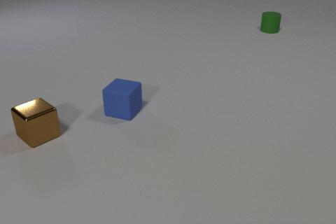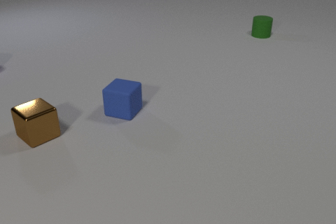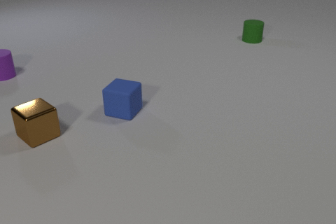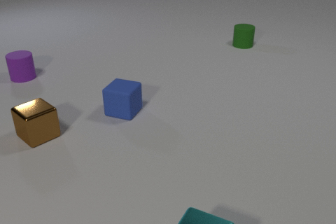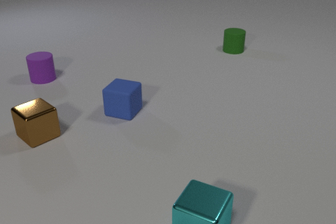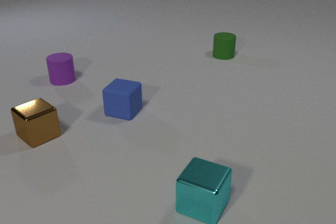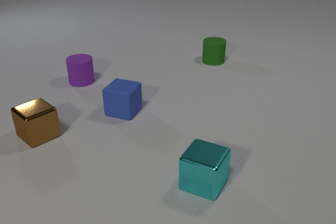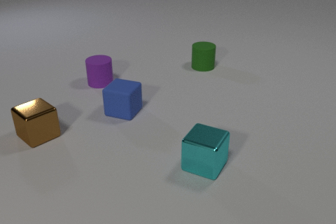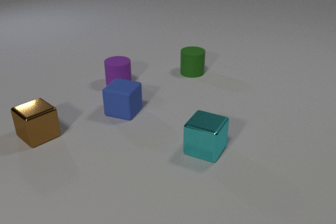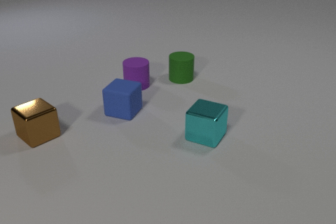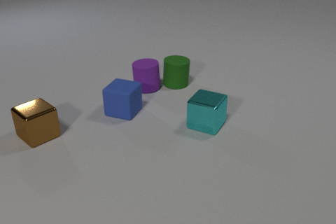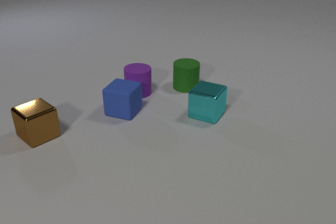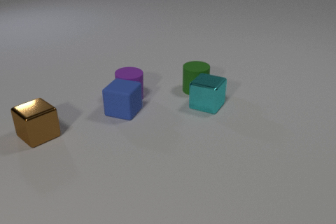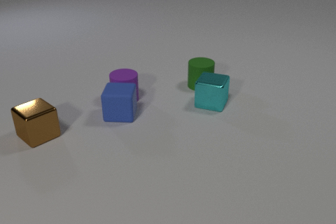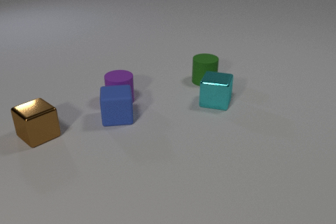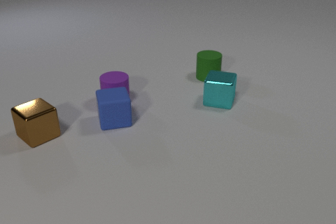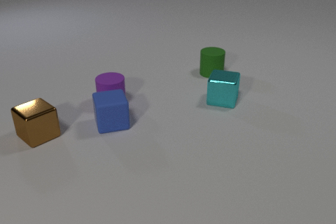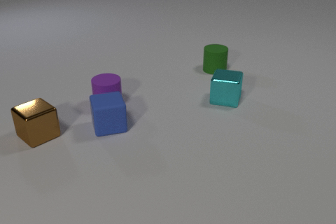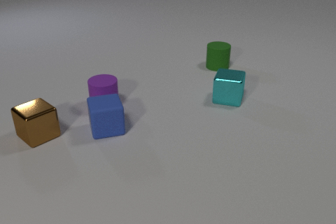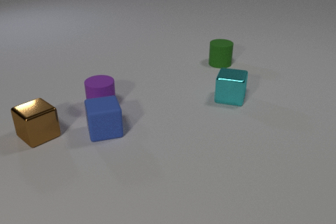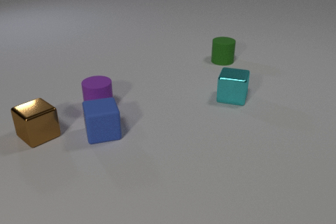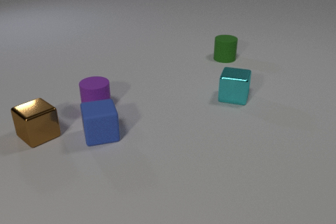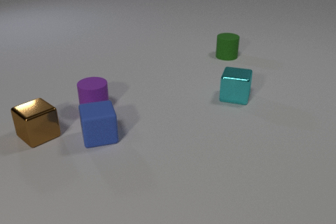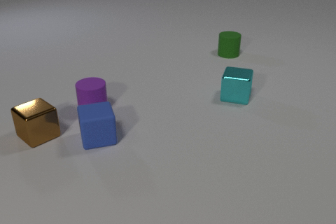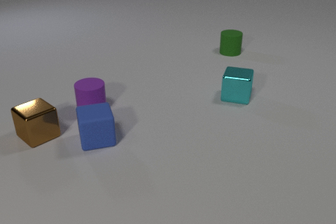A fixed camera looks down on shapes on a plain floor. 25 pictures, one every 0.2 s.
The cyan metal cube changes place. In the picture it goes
away from the camera.
0.0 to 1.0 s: The purple rubber cylinder comes in at the left edge, slides to the right and toward the camera. The green rubber cylinder slides toward the camera and to the left. The cyan metal cube comes in at the bottom edge, slides away from the camera.
1.0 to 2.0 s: The purple rubber cylinder slides to the right. The green rubber cylinder slides toward the camera and to the left. The cyan metal cube slides away from the camera. The purple rubber cylinder and the green rubber cylinder collide.
2.0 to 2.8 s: The purple rubber cylinder slides to the left and toward the camera. The green rubber cylinder slides to the right. The cyan metal cube slides away from the camera. The blue rubber cube slides toward the camera and to the left, spins counterclockwise seen from above by about 30 degrees, its near face sliding to the right. The purple rubber cylinder and the blue rubber cube collide. The green rubber cylinder and the cyan metal cube collide.
2.8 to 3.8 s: The purple rubber cylinder slides to the left and toward the camera. The green rubber cylinder slides away from the camera. The cyan metal cube slides to the right and away from the camera. The blue rubber cube slides toward the camera and to the left.
3.8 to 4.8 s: The purple rubber cylinder slides to the left. The green rubber cylinder slides away from the camera. The cyan metal cube slides to the right. The blue rubber cube slides toward the camera and to the left.
What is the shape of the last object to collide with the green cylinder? cube.
What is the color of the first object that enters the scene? purple.
How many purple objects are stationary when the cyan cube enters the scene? 0.
